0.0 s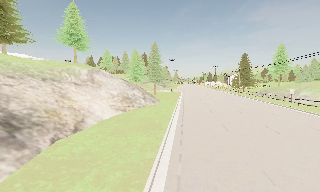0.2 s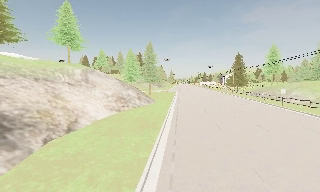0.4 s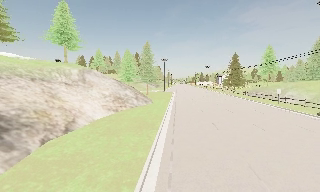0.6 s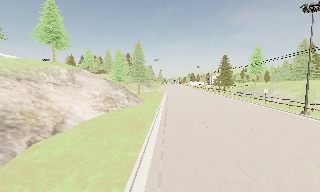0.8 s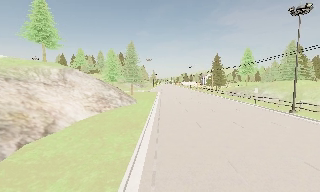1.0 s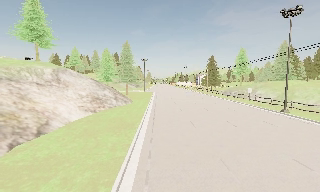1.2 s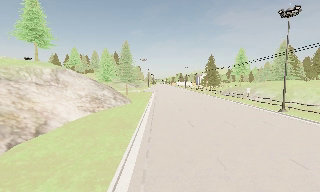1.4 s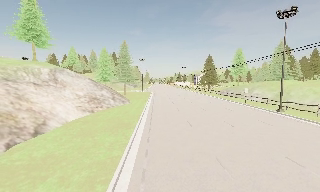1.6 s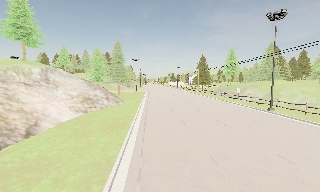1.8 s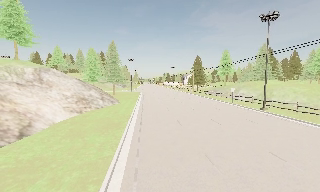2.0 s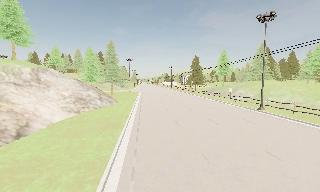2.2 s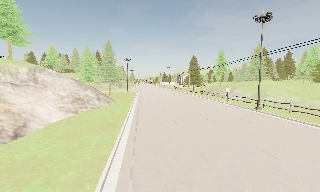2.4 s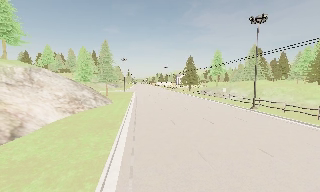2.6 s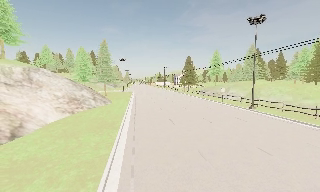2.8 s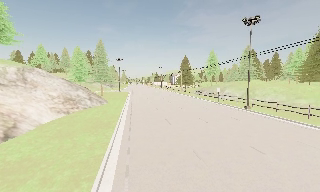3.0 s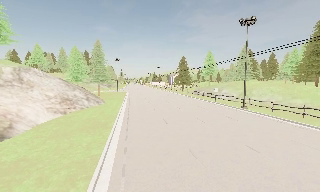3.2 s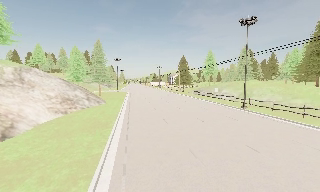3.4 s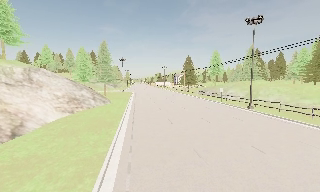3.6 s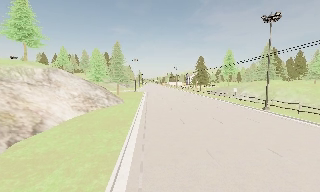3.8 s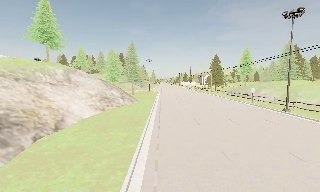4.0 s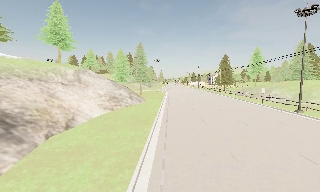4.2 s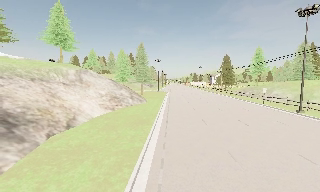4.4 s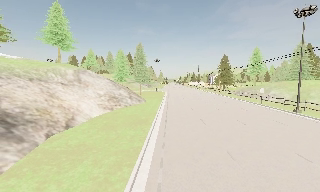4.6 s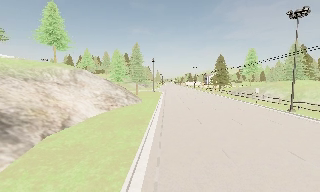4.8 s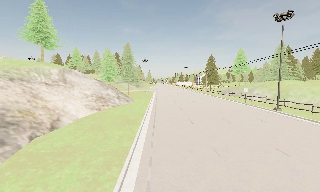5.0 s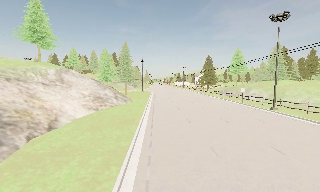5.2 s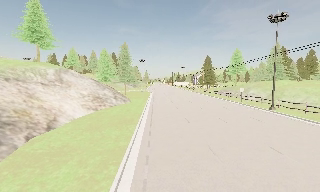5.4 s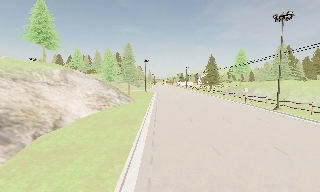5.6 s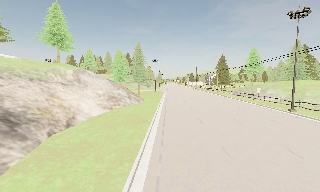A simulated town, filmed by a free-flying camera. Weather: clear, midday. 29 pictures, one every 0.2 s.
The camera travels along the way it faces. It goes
backward.
0.0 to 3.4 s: The camera swings to its right by about 15 degrees, and the scene slides to the left. It travels backward, about 1 m, so what stands in front gets smaller.
3.4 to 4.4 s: The camera swings to its left by about 10 degrees, and the scene slides to the right.
4.4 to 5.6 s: The camera shifts only a little, or ends up much as it began.
The film runs backward here.
